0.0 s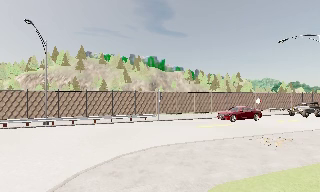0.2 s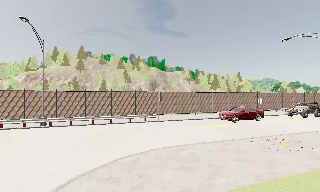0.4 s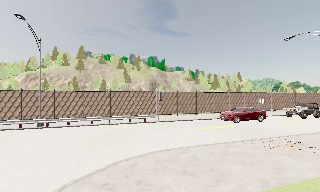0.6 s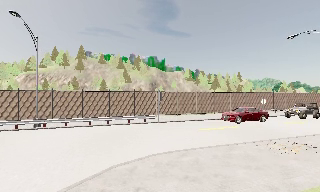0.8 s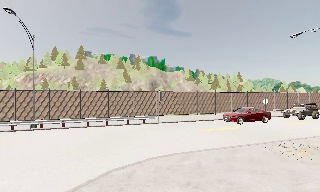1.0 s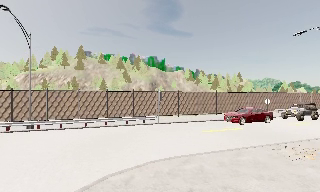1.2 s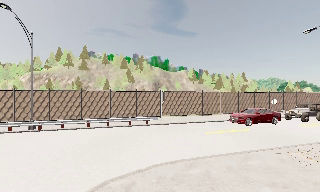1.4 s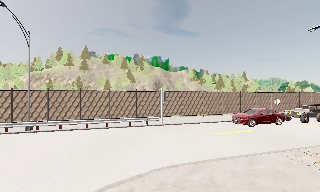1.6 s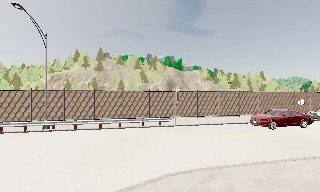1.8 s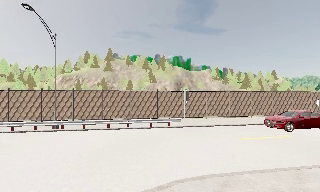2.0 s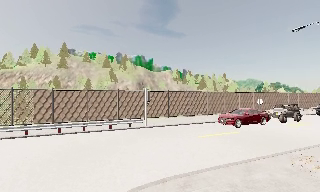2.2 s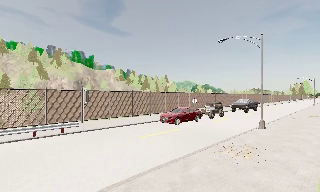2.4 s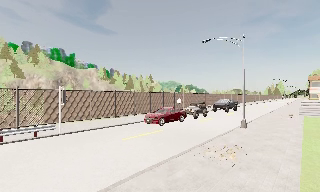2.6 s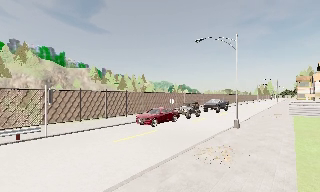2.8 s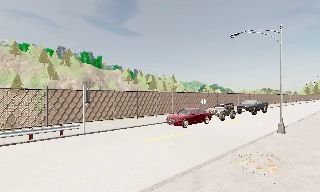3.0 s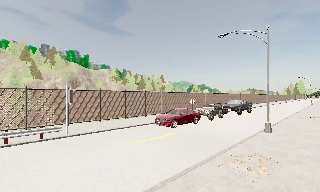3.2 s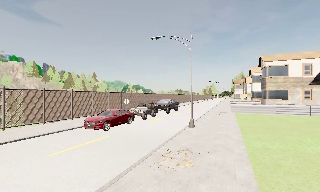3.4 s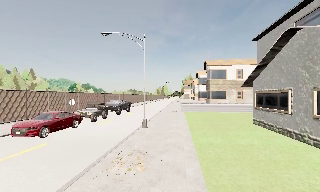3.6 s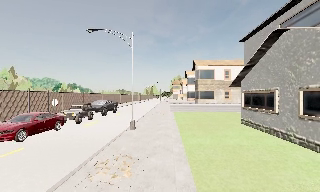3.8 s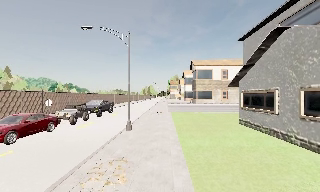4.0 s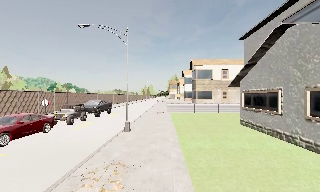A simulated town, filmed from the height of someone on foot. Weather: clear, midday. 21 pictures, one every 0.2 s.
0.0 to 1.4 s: The camera travels forward, about 2.5 m, so what stands in front looms larger.
1.4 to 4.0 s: The camera swings to its right by about 70 degrees, and the scene slides to the left. It travels forward, about 4.5 m.
The film runs forward here.
